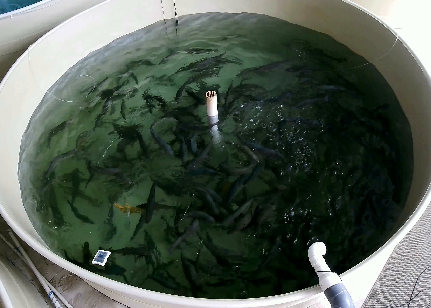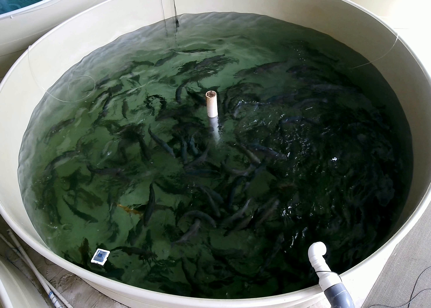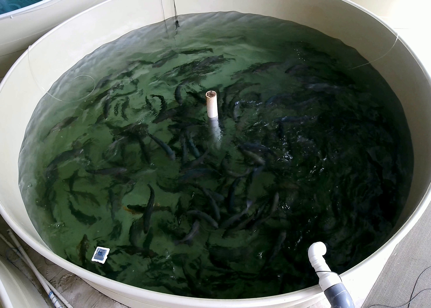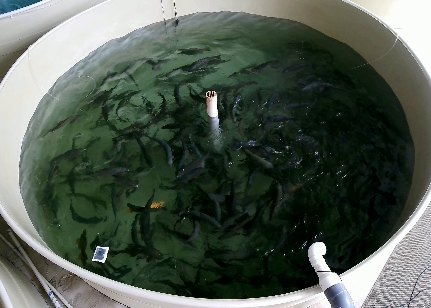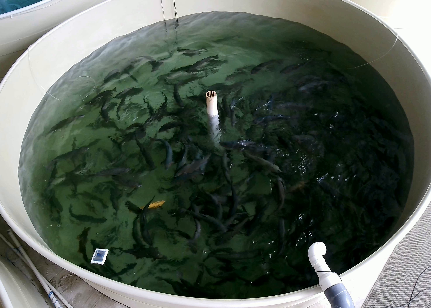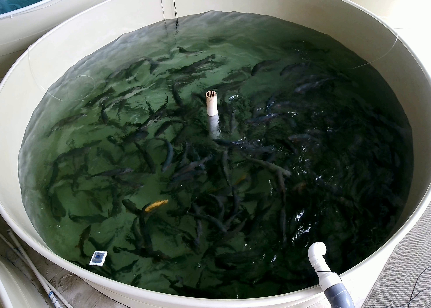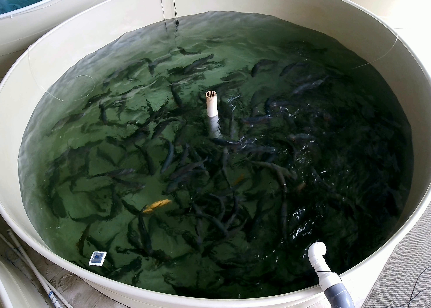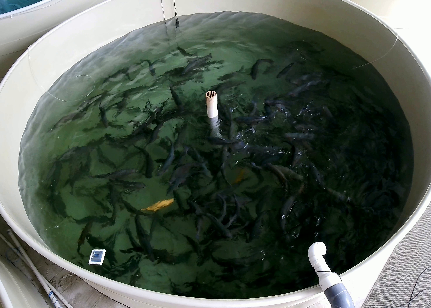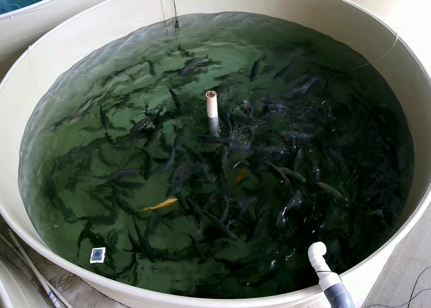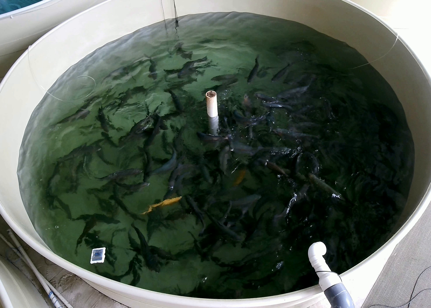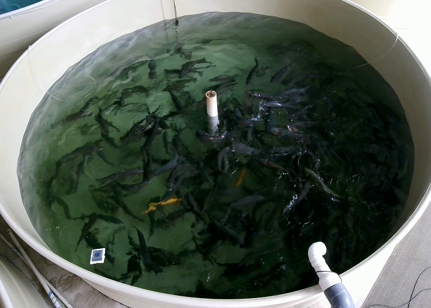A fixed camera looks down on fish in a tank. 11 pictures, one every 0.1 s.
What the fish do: Foraging.
